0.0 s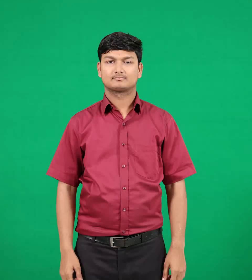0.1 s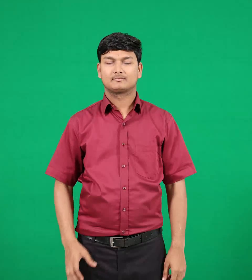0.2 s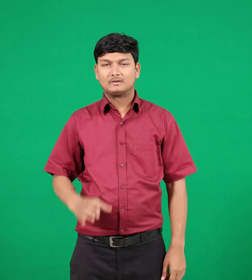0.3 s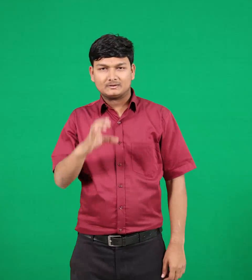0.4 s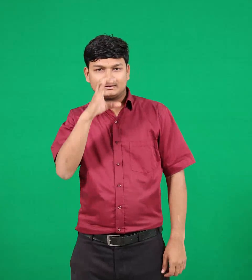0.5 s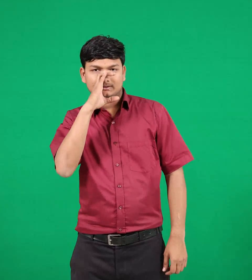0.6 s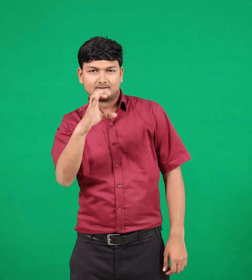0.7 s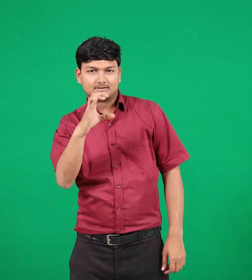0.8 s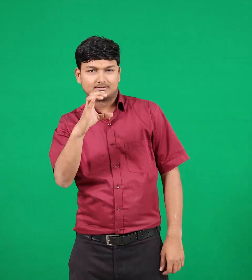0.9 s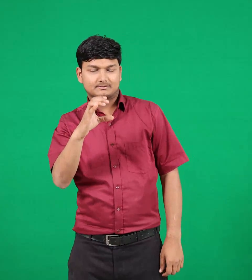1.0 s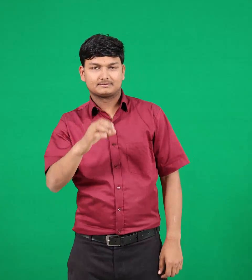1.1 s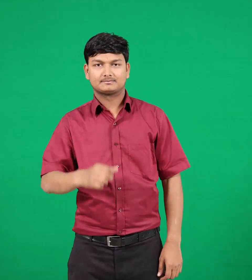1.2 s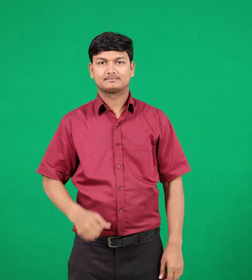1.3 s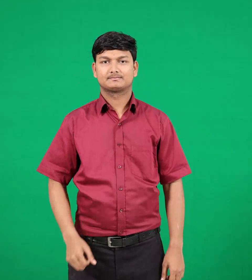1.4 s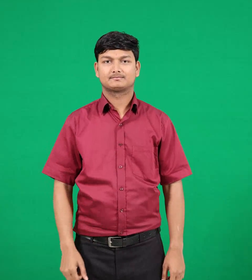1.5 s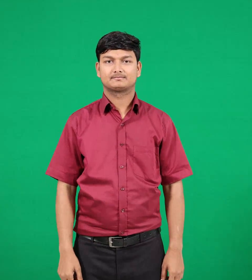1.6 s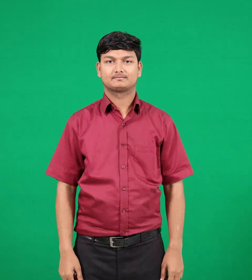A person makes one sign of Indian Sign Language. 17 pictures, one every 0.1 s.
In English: wolf
